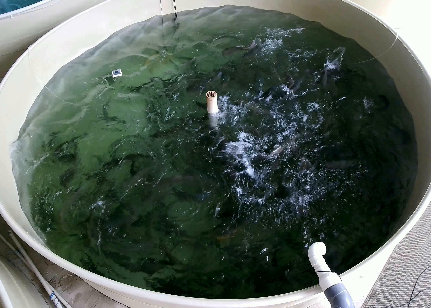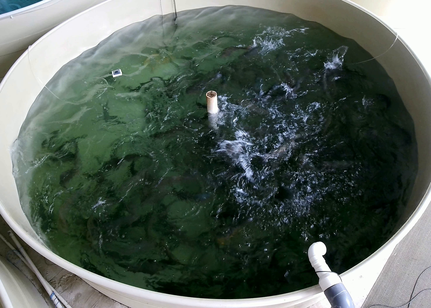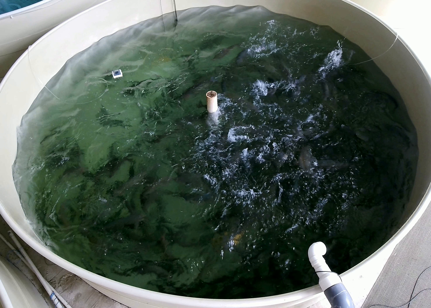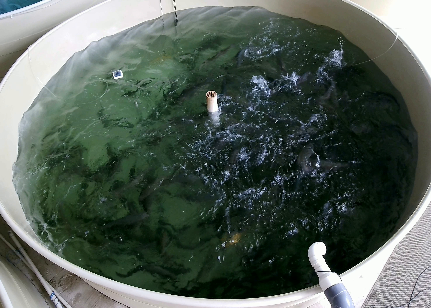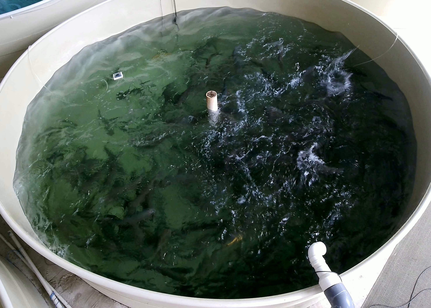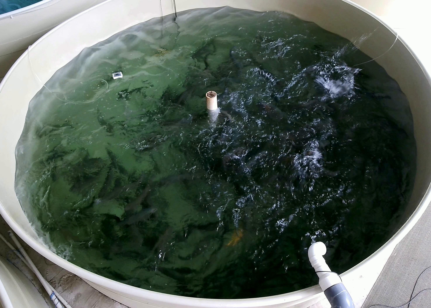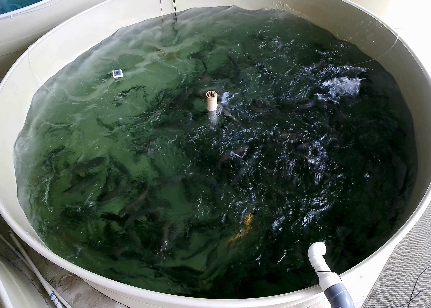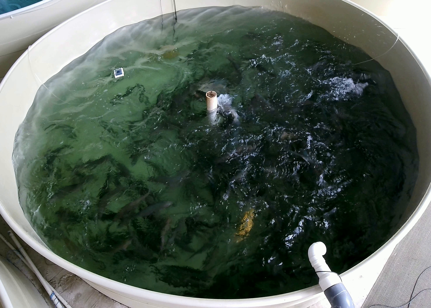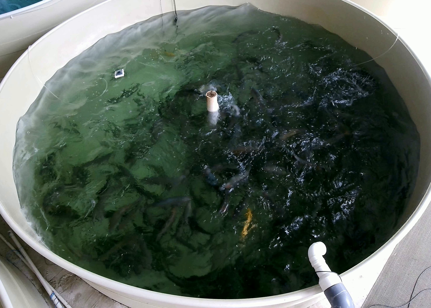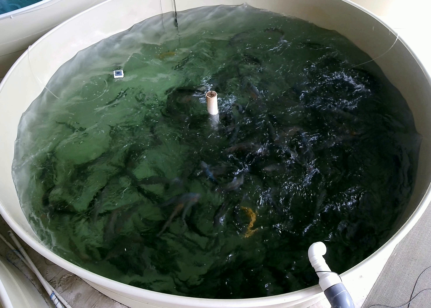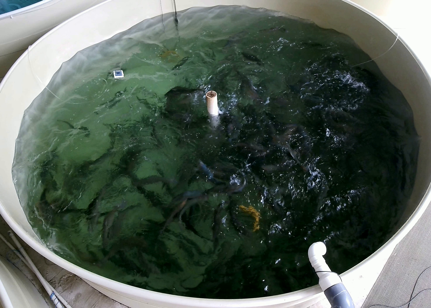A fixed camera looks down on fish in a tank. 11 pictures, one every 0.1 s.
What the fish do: Strong feeding.
